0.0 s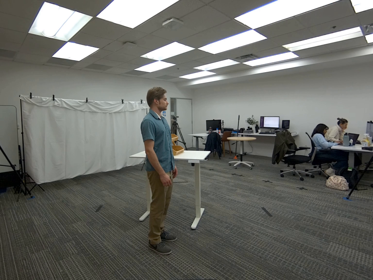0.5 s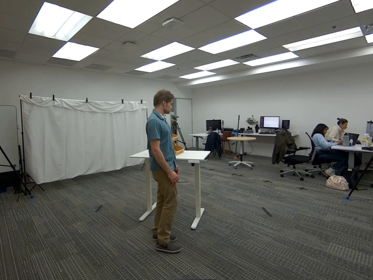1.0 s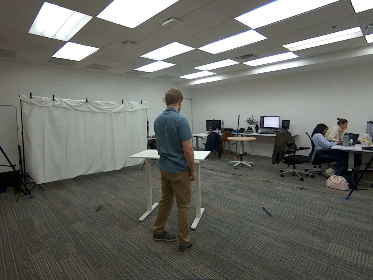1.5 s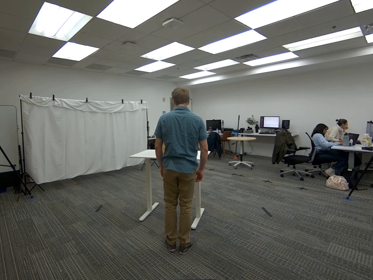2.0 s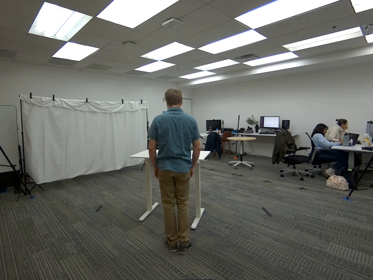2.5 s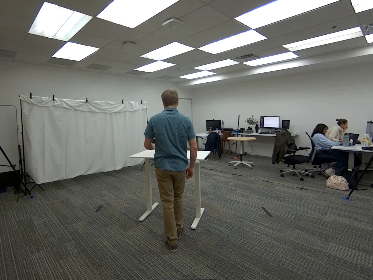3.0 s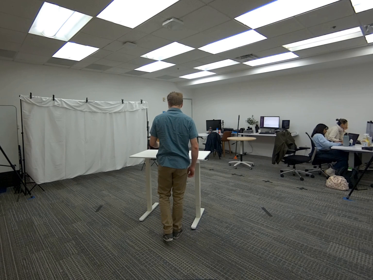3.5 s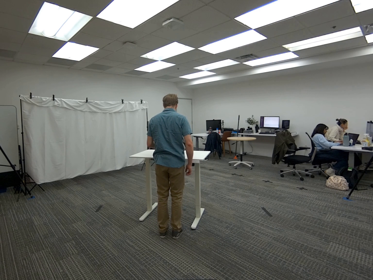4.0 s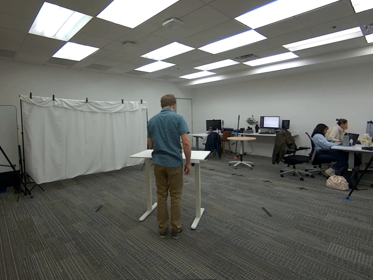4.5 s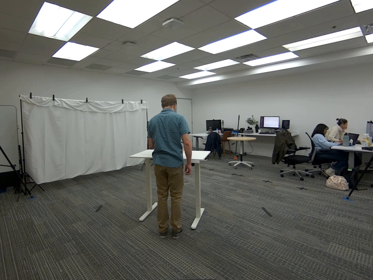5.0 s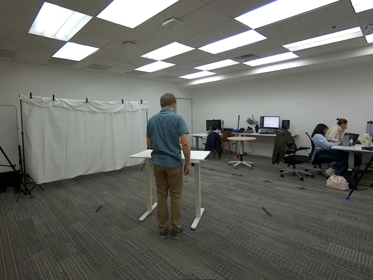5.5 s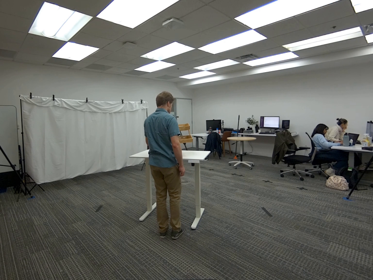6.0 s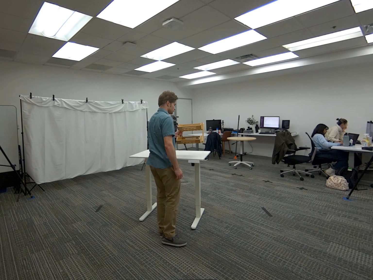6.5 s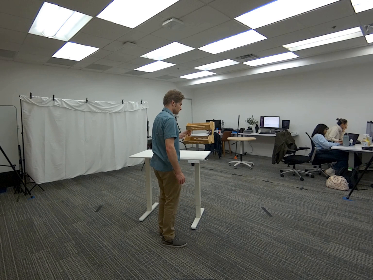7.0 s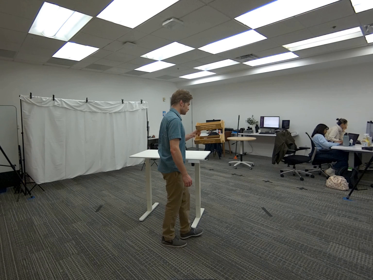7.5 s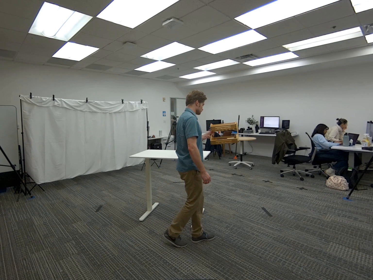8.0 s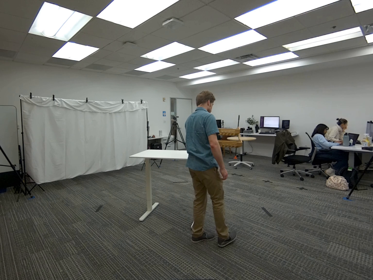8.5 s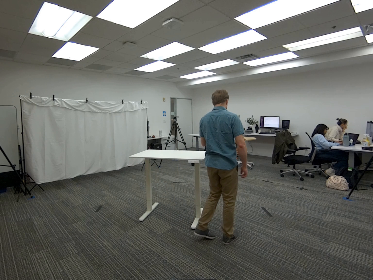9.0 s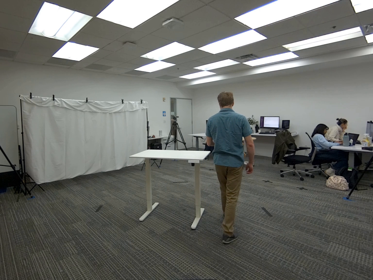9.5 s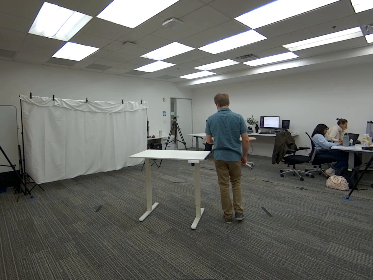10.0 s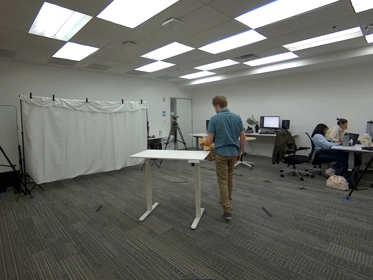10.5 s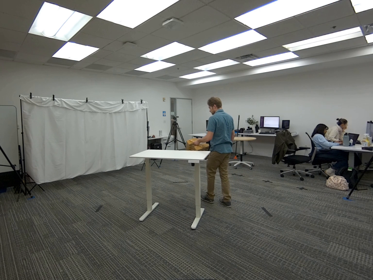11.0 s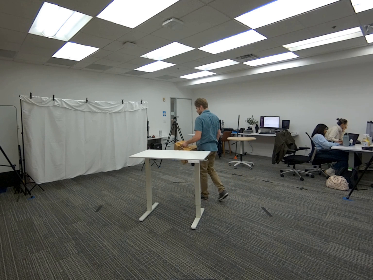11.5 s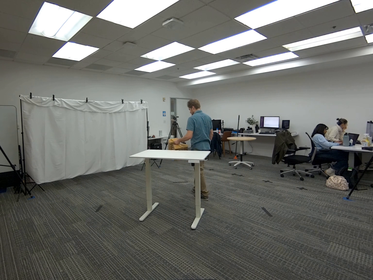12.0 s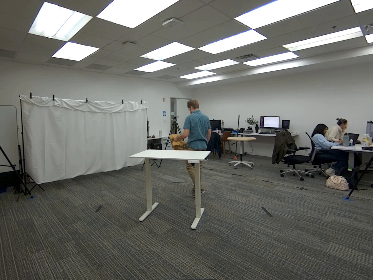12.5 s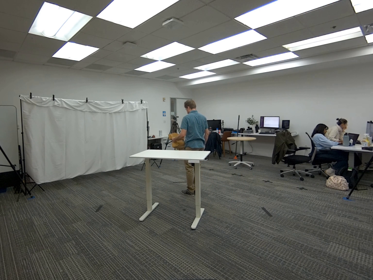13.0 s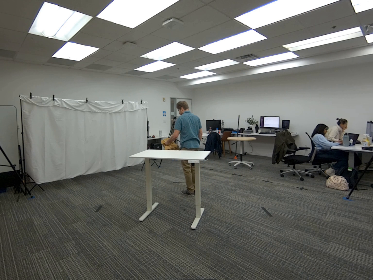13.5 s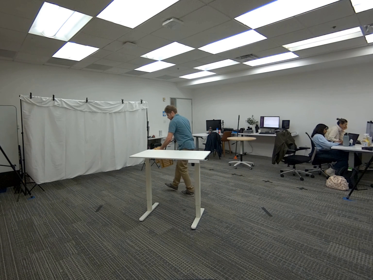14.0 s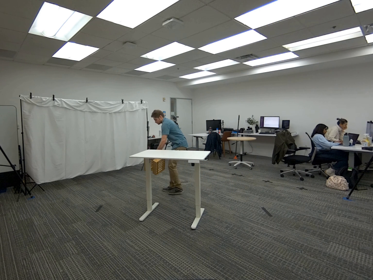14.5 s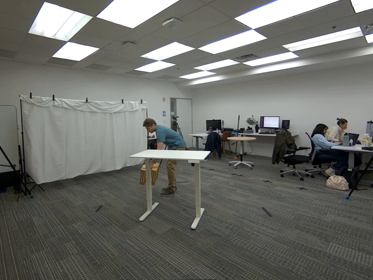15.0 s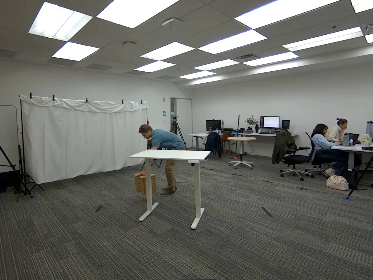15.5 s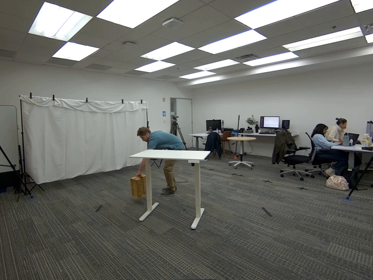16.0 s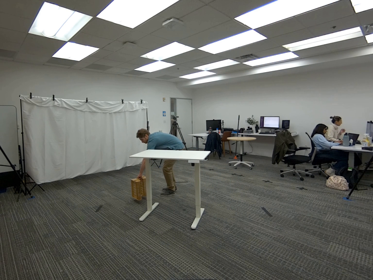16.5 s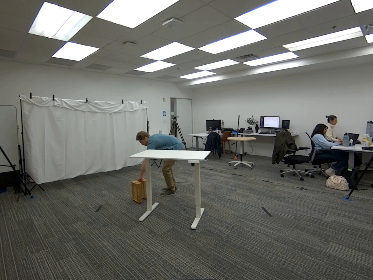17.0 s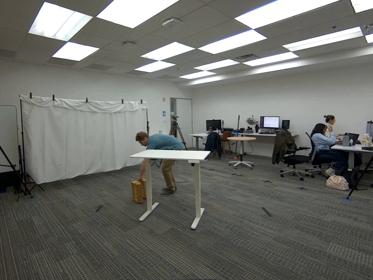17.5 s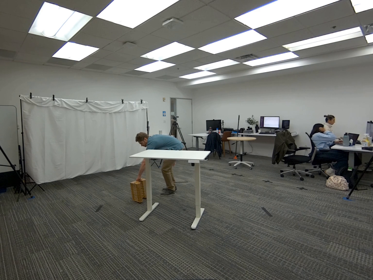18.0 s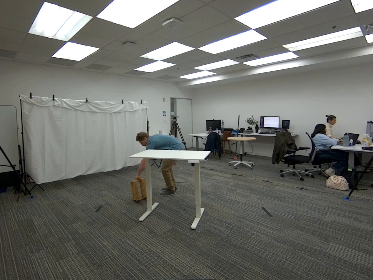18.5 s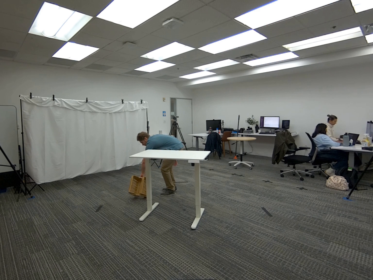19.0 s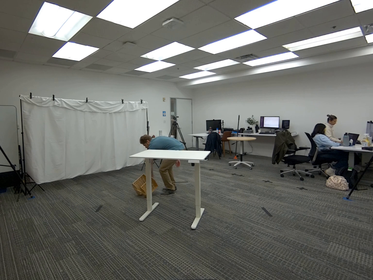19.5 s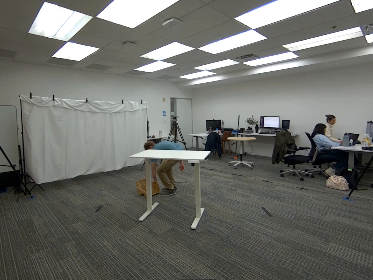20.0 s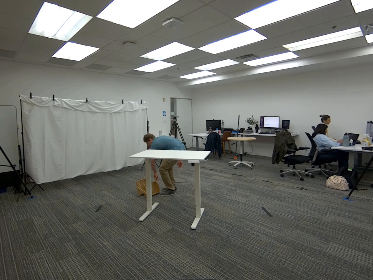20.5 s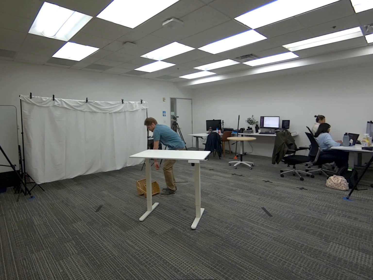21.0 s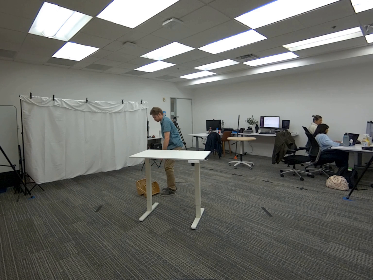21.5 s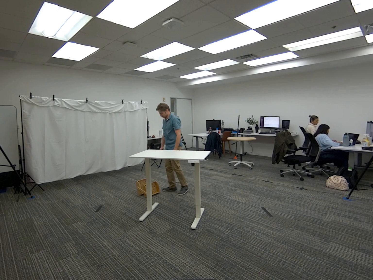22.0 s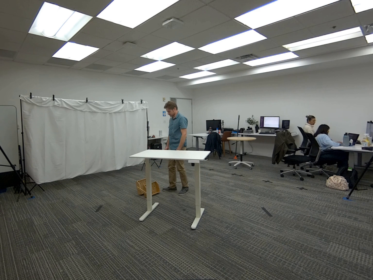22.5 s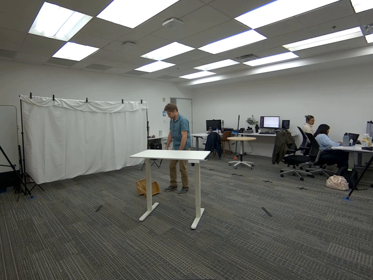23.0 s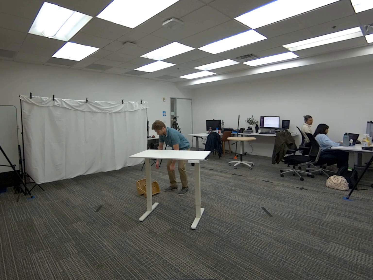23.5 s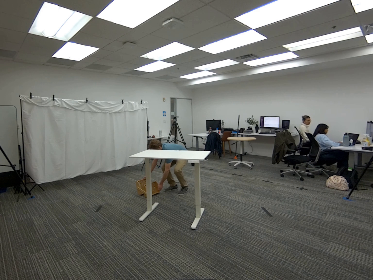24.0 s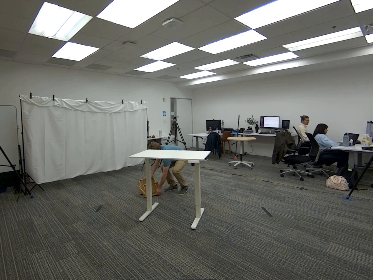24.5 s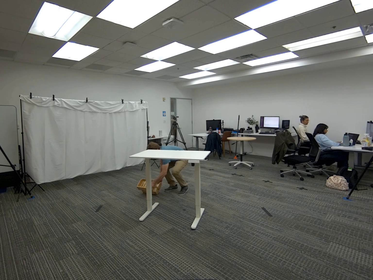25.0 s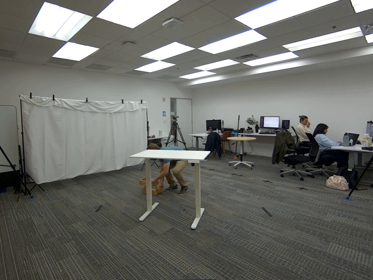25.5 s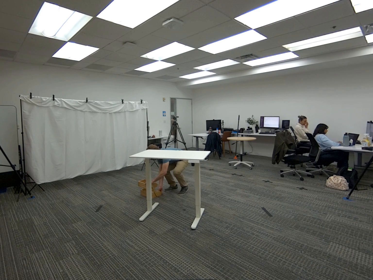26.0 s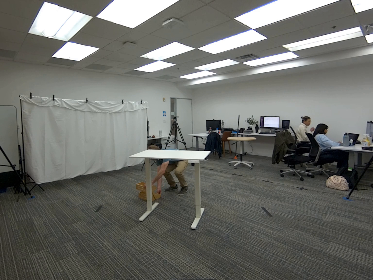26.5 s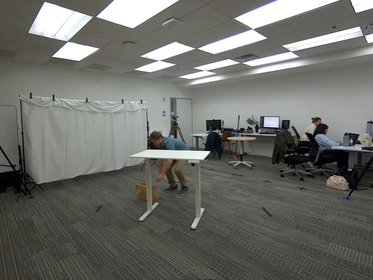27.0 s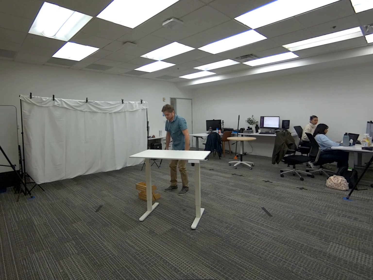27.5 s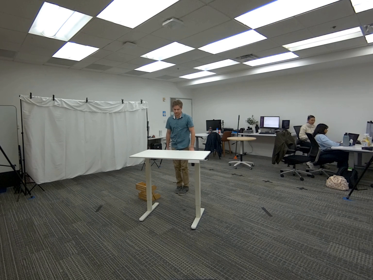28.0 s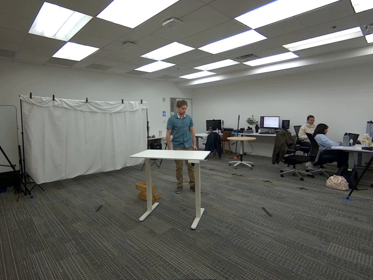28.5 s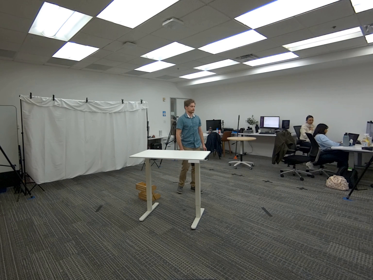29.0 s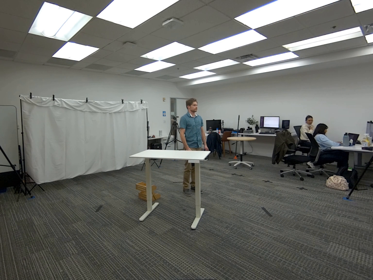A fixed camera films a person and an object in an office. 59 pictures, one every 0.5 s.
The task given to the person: Walk over to the wooden crate on the white desk and pick up the wooden crate from the side and place on the ground.
